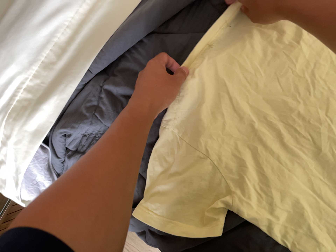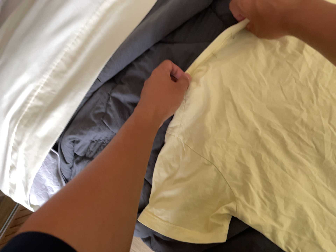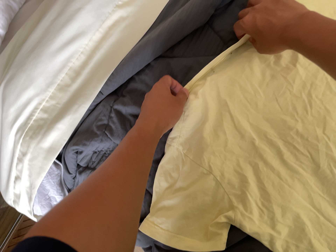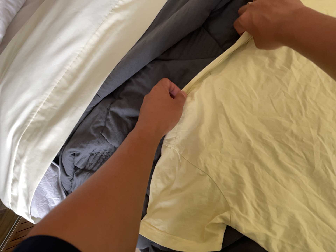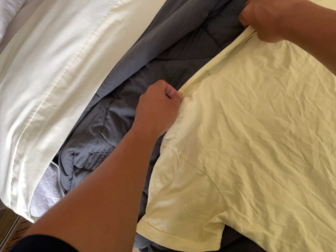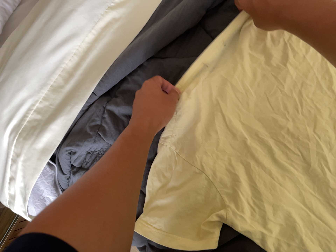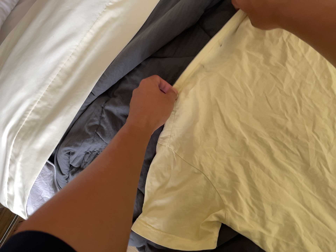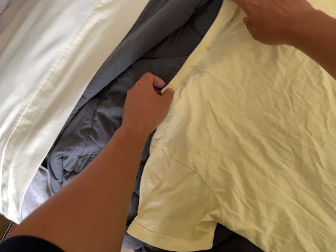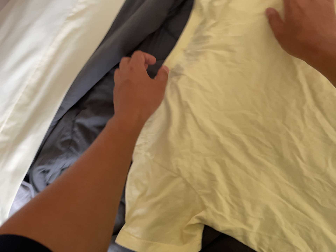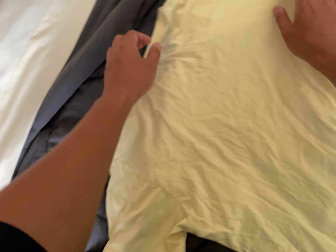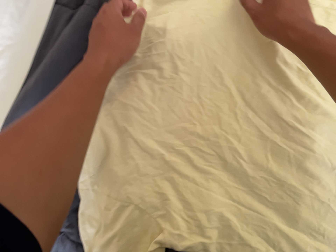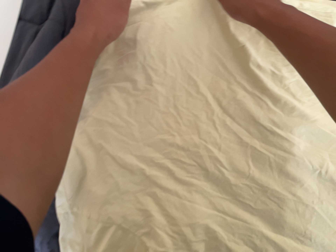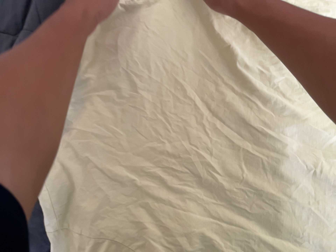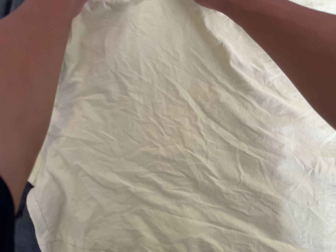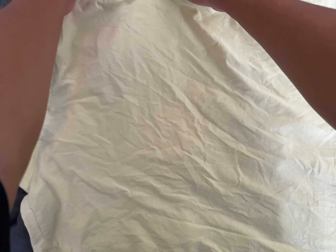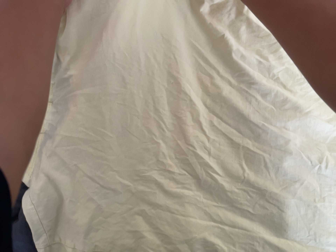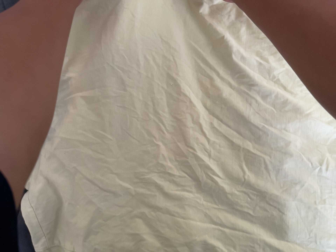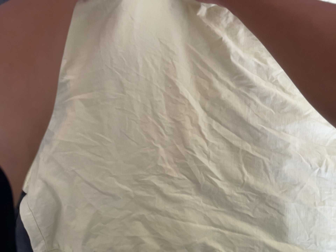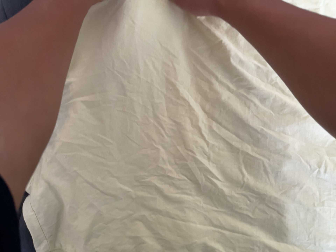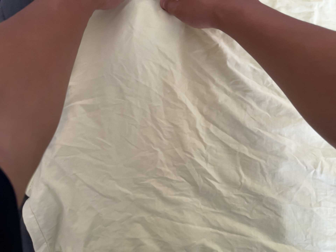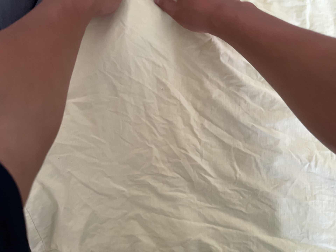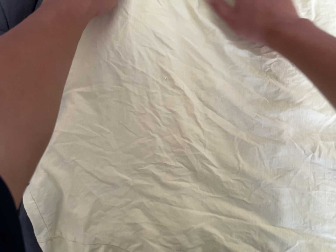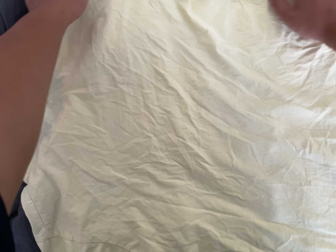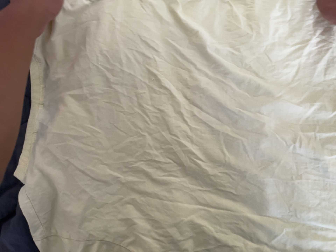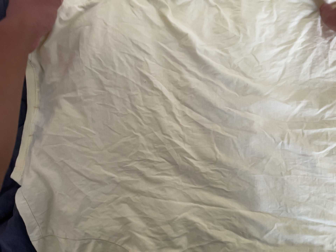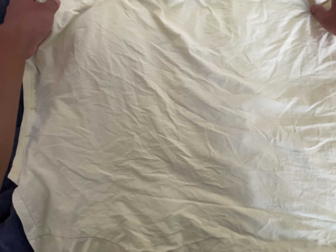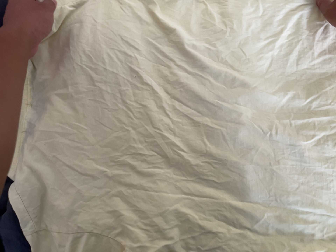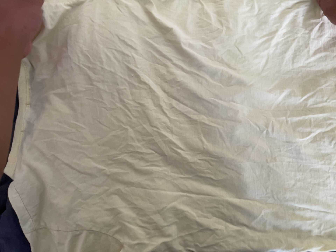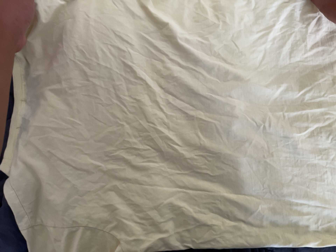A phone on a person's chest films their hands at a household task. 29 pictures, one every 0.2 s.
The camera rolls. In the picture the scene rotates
counterclockwise.
0.0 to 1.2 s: The camera shifts only a little, or ends up much as it began.
1.2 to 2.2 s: The camera pans to its right by about 10 degrees. It travels to its right and toward the top of its view, about 12 cm, so close, fixed things drift to the left. It rolls about its line of sight by about 25 degrees, and the scene rotates counterclockwise.
2.2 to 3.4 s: The camera travels forward and toward the top of its view, about 8 cm, so what stands in front looms larger.
3.4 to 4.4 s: The camera shifts only a little, or ends up much as it began.
4.4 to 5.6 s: The camera travels to its right, about 7 cm, so close, fixed things drift to the left.
The film runs forward here.
